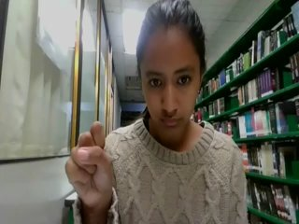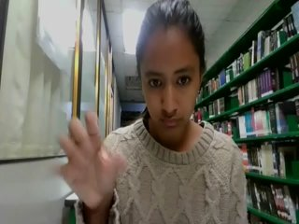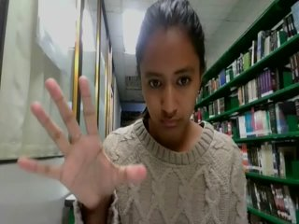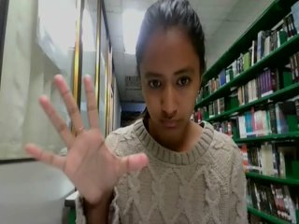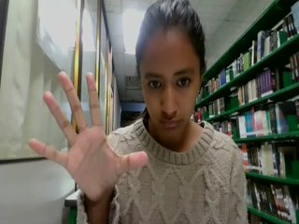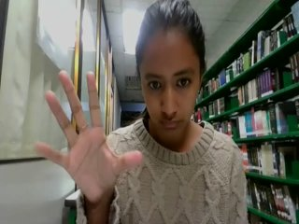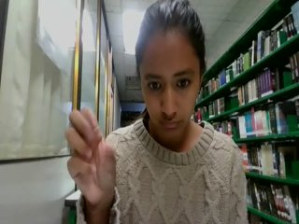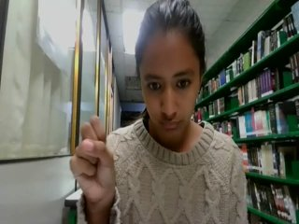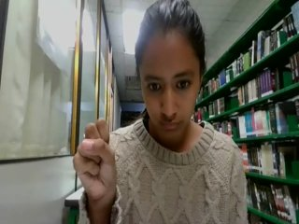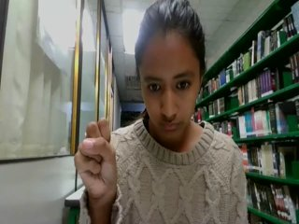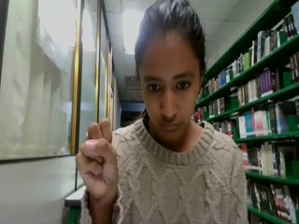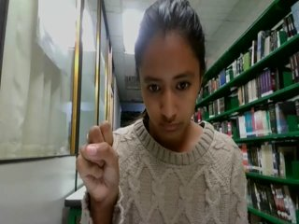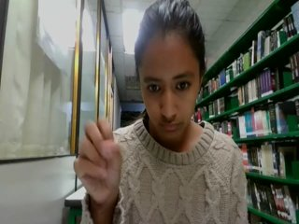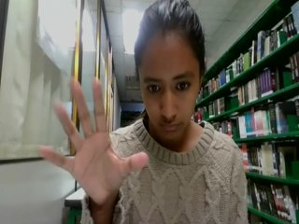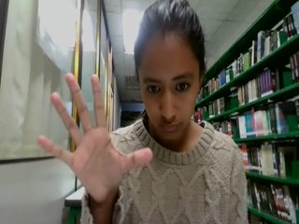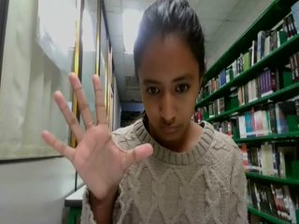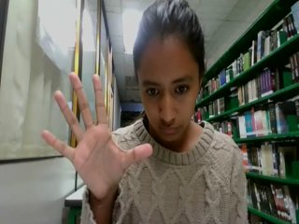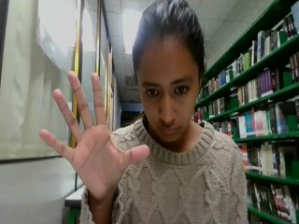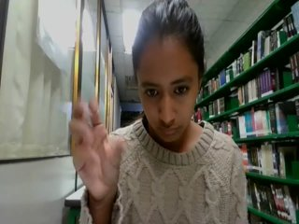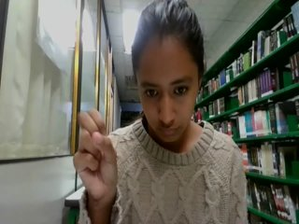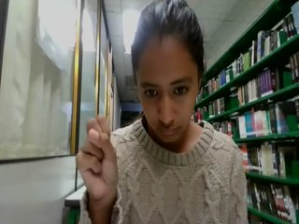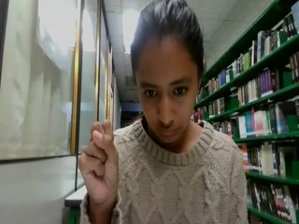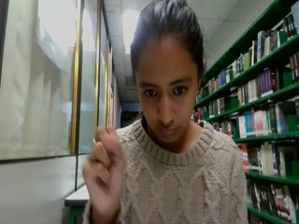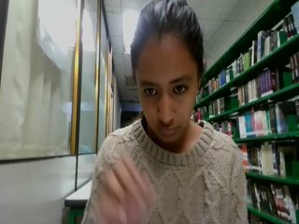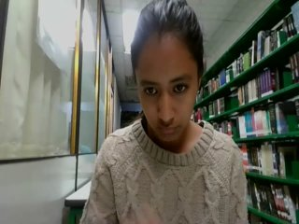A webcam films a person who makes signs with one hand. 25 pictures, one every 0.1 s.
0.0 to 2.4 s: Open twice.
